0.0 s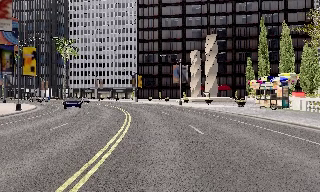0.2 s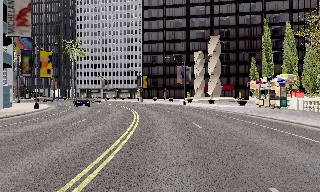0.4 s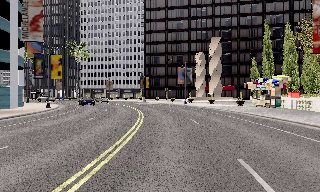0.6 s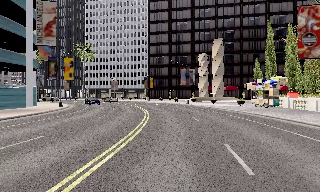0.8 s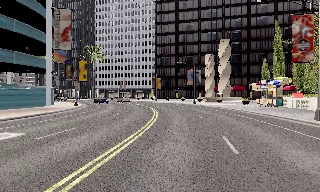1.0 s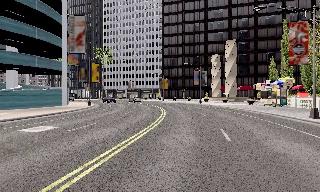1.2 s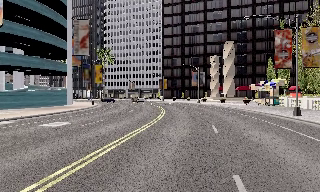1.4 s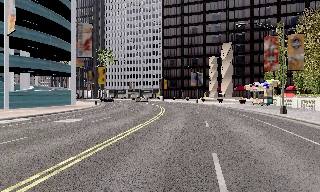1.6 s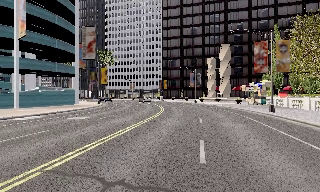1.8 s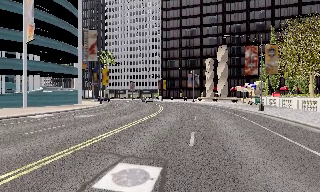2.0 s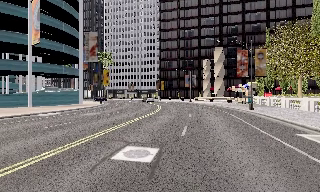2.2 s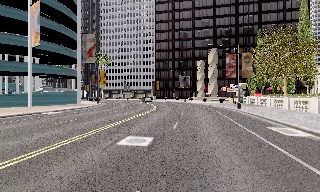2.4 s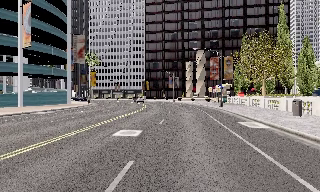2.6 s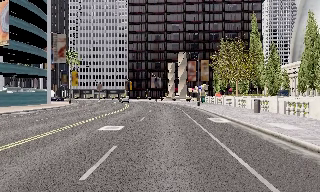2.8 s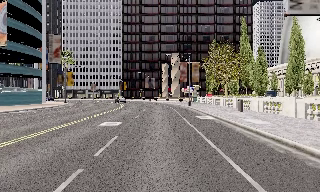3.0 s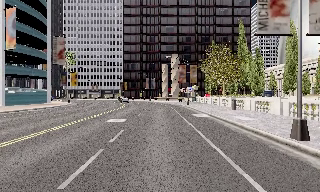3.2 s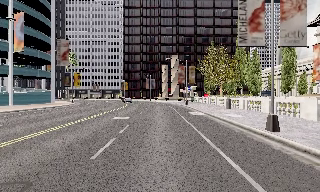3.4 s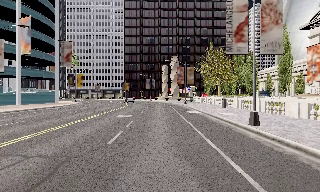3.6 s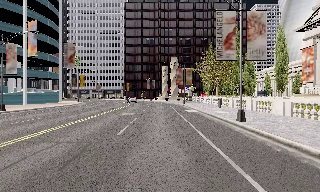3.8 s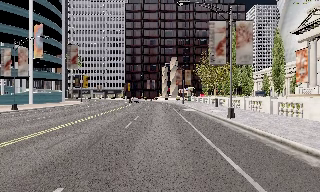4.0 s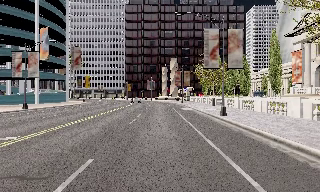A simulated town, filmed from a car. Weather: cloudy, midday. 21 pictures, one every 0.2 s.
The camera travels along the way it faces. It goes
backward.
0.0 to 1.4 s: The camera travels backward, about 9 m, so what stands in front gets smaller.
1.4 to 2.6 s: The camera pans to its right, which is clockwise from overhead, by about 10 degrees. It travels backward, about 8 m, so what stands in front gets smaller.
2.6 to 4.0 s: The camera travels backward, about 9 m, so what stands in front gets smaller.
The film runs backward here.
